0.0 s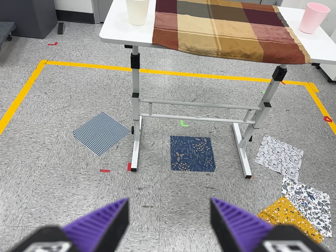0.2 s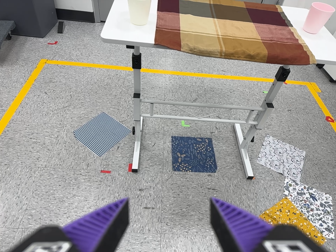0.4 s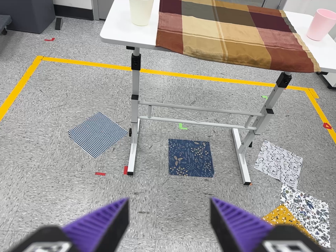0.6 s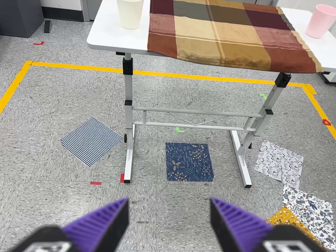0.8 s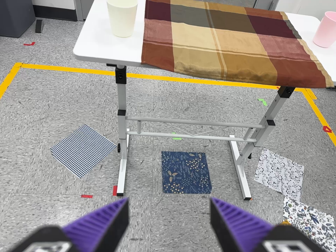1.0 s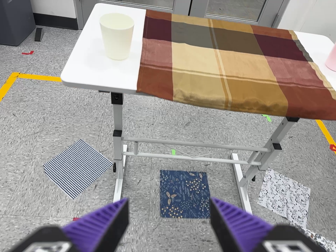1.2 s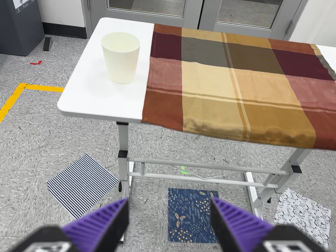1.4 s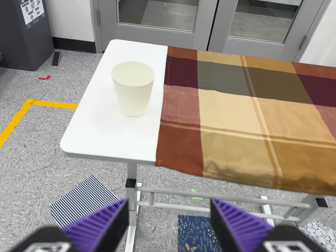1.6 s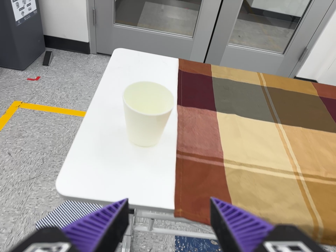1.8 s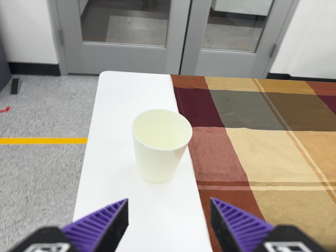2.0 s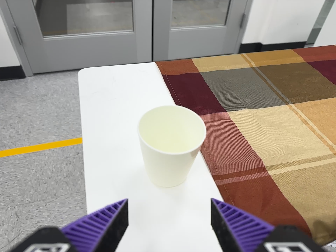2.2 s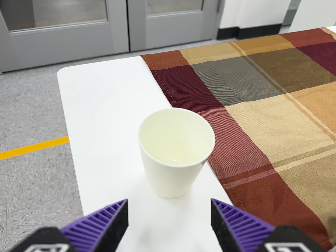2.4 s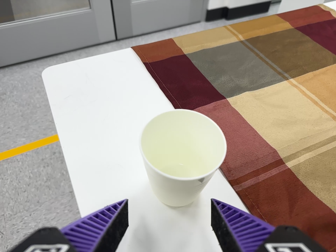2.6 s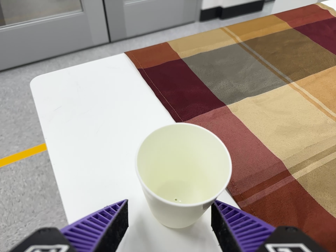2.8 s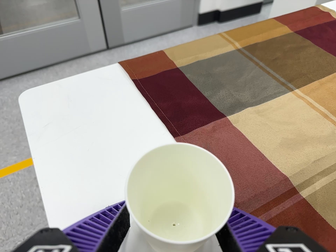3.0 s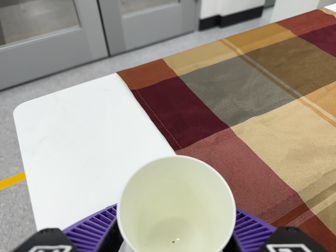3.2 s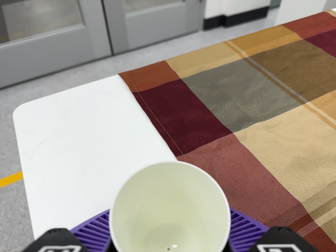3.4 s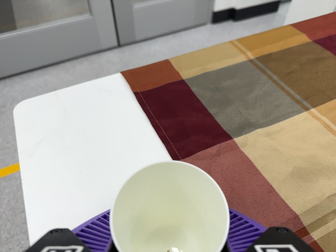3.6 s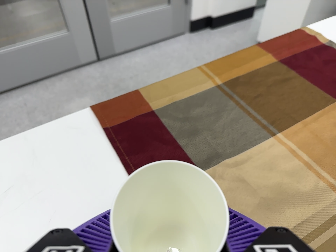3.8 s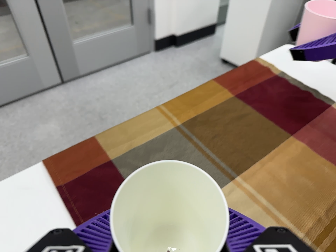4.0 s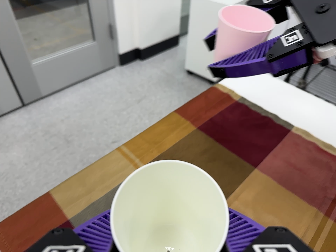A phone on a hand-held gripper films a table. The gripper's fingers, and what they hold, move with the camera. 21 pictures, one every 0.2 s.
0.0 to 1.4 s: The camera travels forward and toward the top of its view, about 40 cm, so what stands in front looms larger.
1.4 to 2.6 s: The camera pans to its right by about 20 degrees. It travels forward, to its left and toward the top of its view, about 32 cm, so what stands in front looms larger. It rolls about its line of sight by about 25 degrees, and the scene rotates counterclockwise.
2.6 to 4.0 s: The camera pans to its right by about 10 degrees. It travels toward the top of its view and to its right, about 22 cm, so close, fixed things drift downward. It rolls about its line of sight by about 10 degrees, and the scene rotates counterclockwise.
The film runs forward here.
